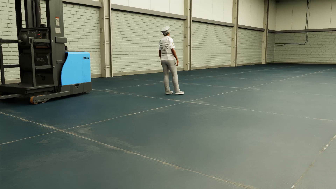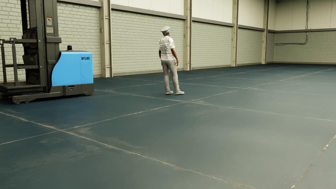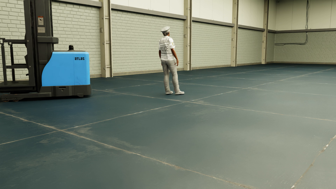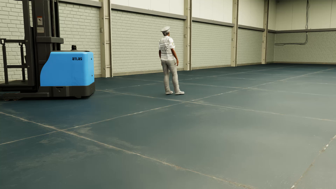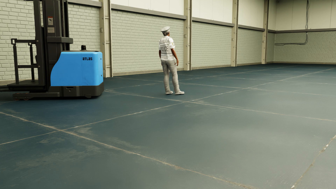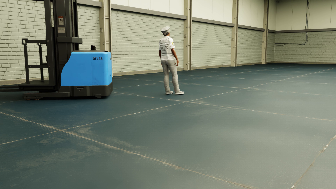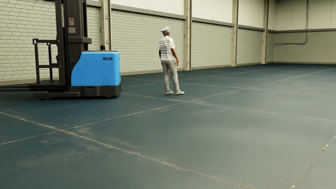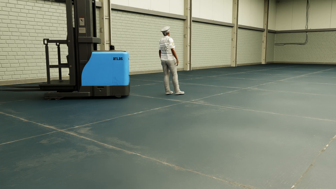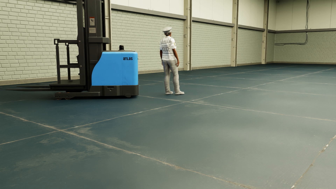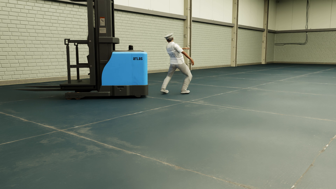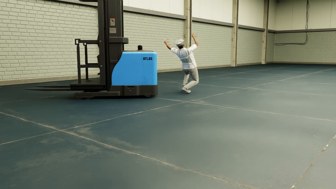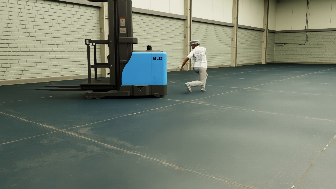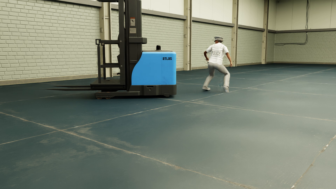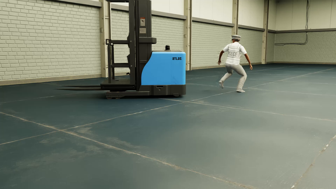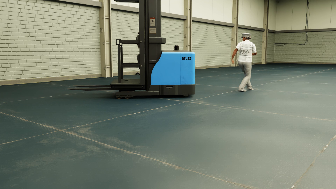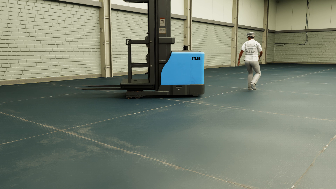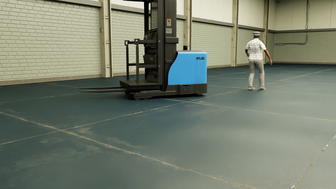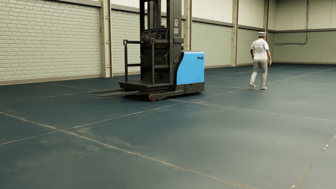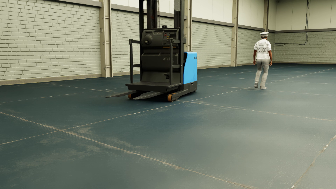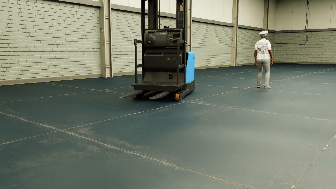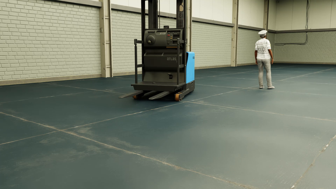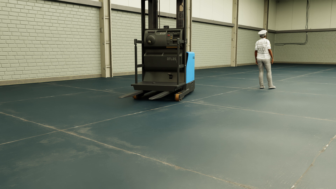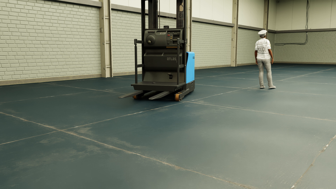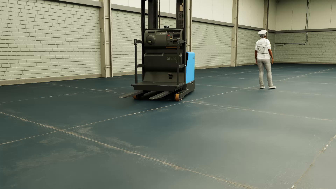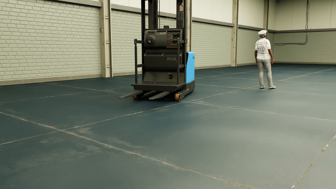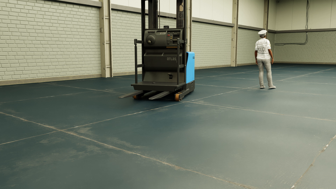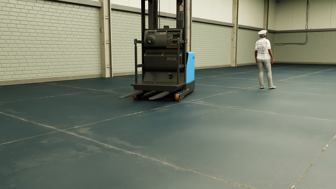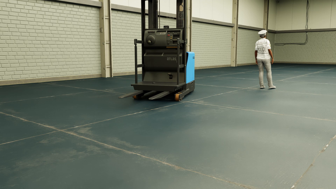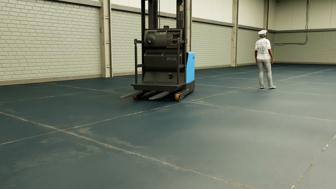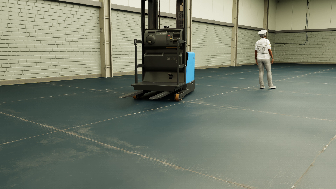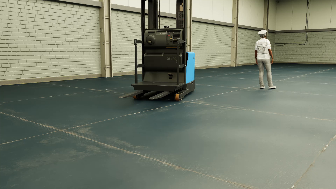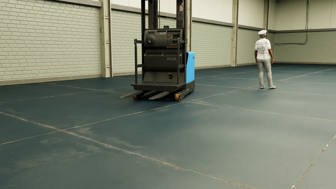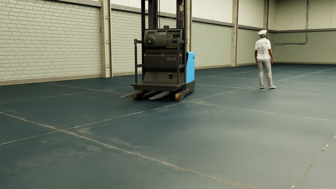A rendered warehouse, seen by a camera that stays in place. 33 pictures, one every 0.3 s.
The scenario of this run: Near miss between a forklift and a person.
